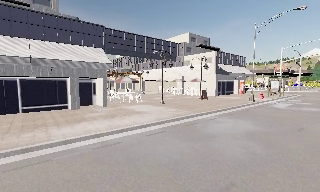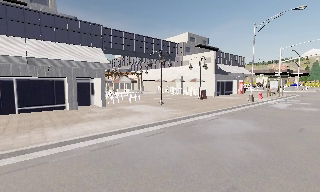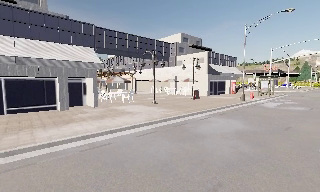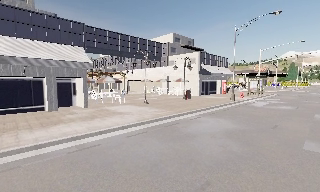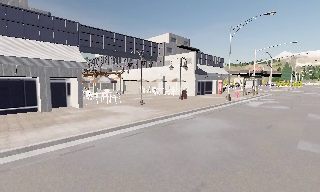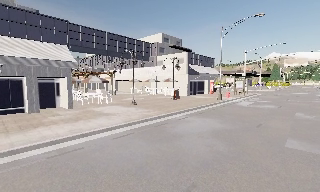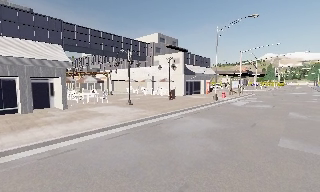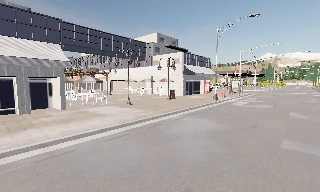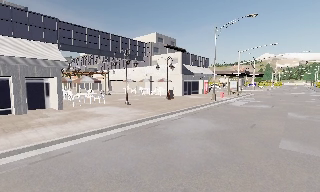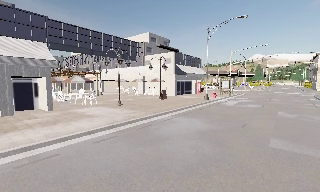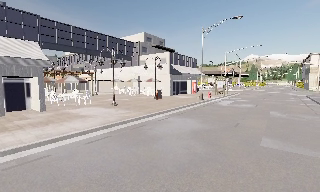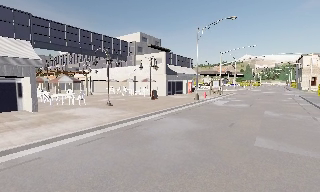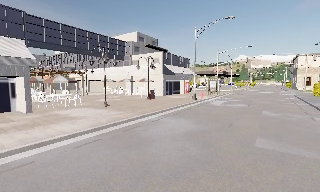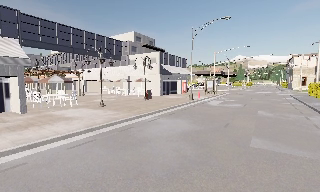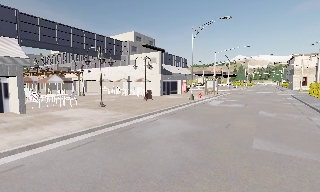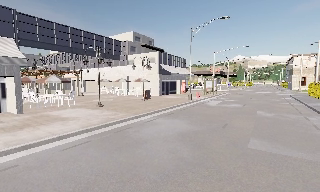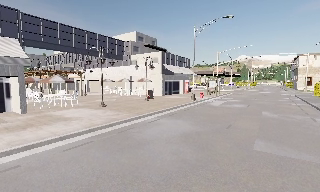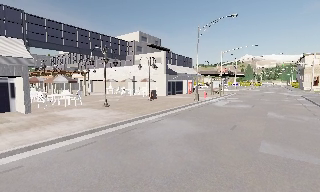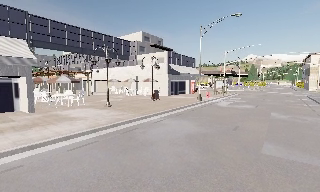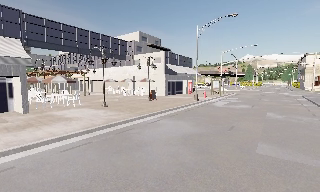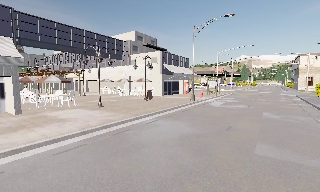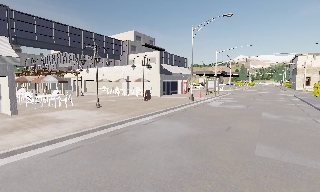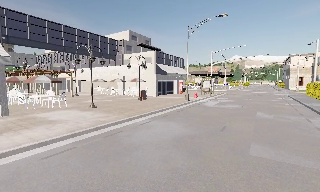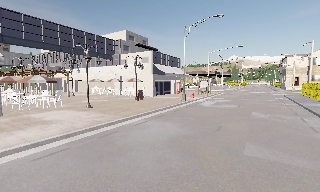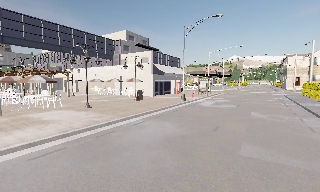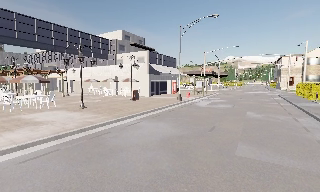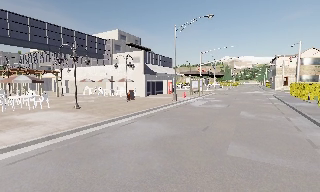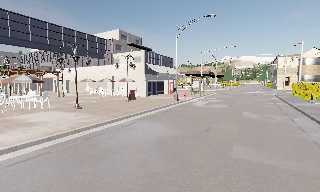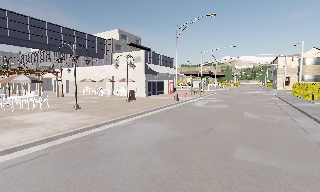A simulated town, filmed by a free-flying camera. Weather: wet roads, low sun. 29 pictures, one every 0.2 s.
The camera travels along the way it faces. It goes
forward.
0.0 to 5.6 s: The camera swings to its right by about 20 degrees, and the scene slides to the left. It travels forward and to its right, about 2 m, so what stands in front looms larger.
The film runs forward here.
